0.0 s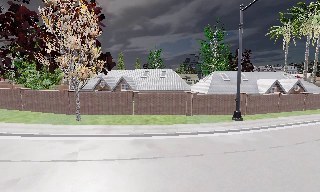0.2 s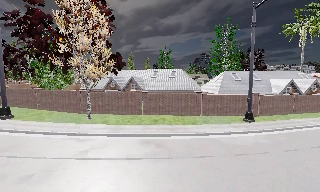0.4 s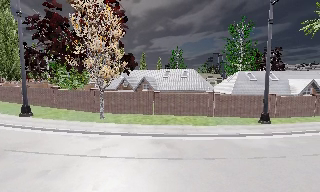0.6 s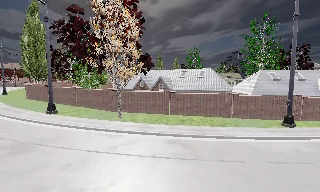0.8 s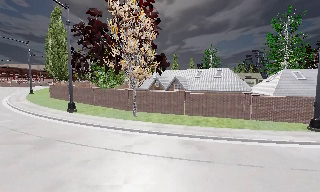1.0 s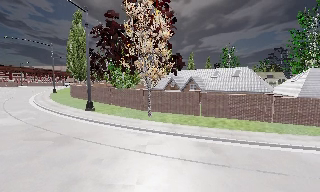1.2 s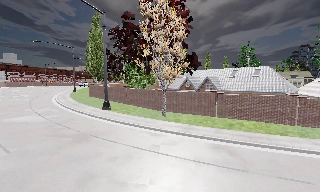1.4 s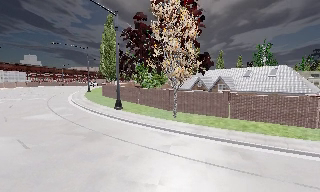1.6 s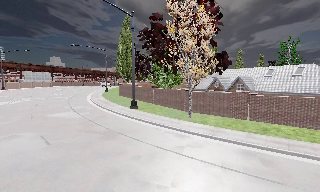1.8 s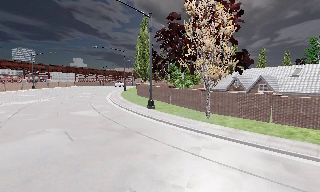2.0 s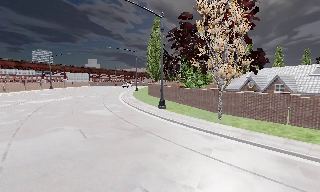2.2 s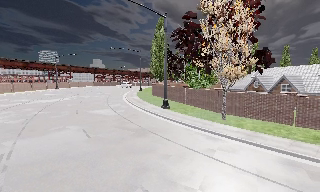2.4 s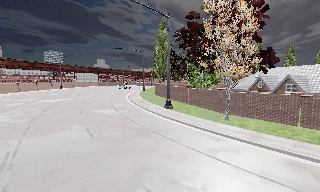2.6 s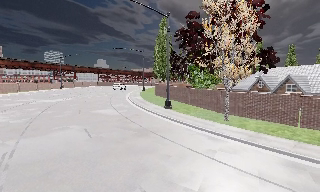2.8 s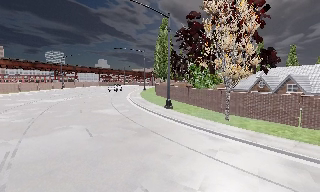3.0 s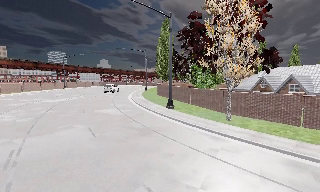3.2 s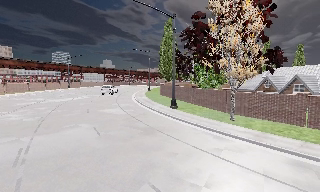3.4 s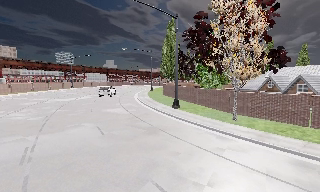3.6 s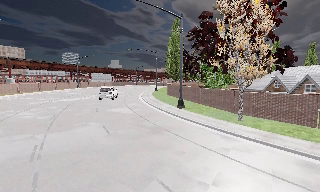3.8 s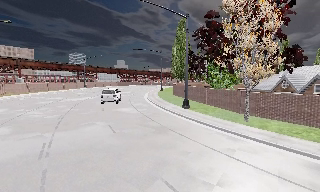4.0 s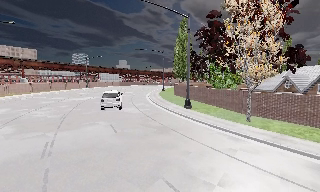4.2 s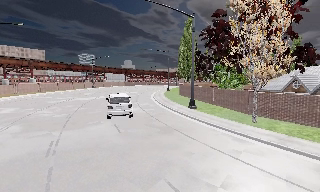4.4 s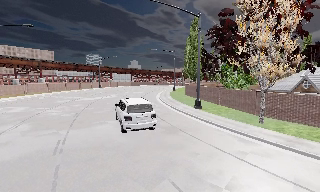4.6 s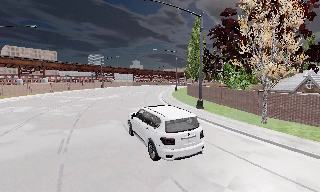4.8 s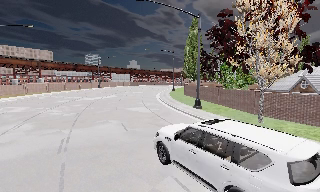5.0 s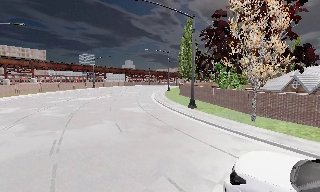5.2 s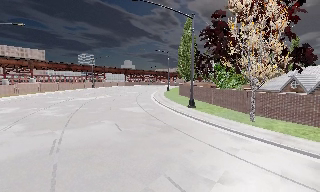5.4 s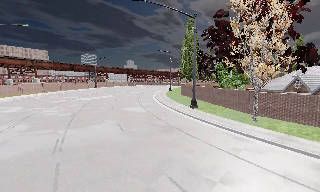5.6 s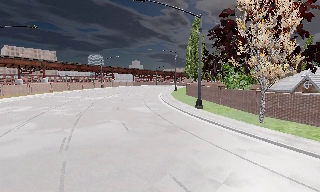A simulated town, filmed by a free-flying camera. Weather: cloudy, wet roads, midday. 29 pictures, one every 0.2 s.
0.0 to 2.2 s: The scene slides to the right, as the camera pans about 50 degrees to its left. It travels to its right, about 0.5 m.
2.2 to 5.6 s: The camera swings to its left by about 15 degrees, and the scene slides to the right. It travels backward, about 0.5 m, so what stands in front gets smaller.
The film runs backward here.
